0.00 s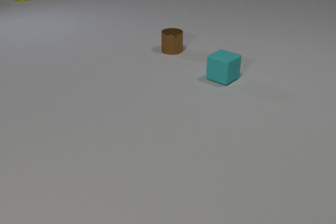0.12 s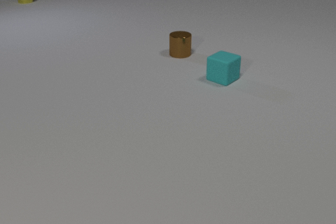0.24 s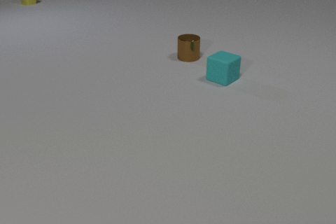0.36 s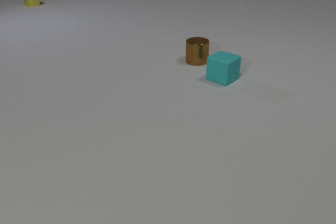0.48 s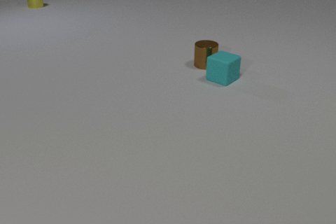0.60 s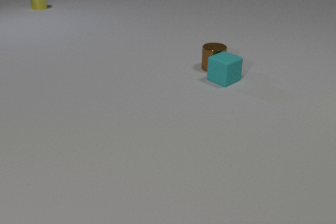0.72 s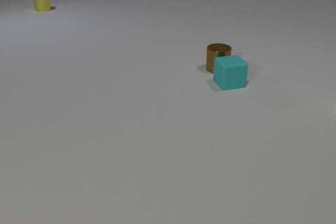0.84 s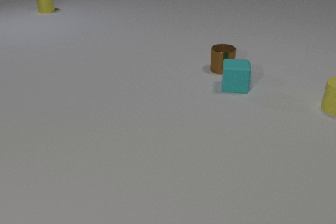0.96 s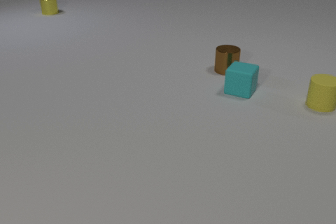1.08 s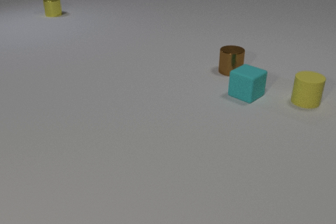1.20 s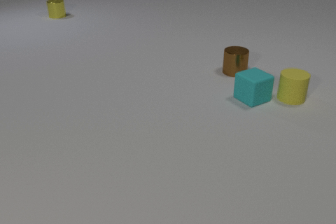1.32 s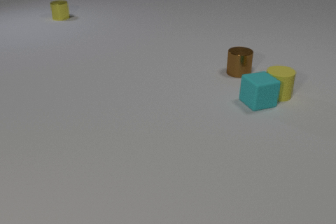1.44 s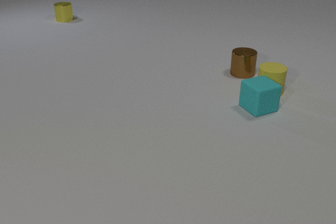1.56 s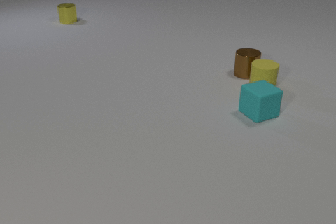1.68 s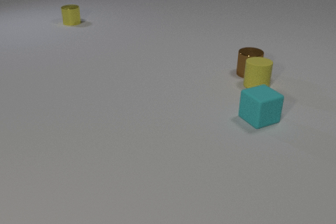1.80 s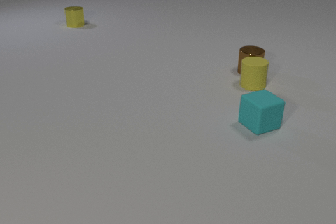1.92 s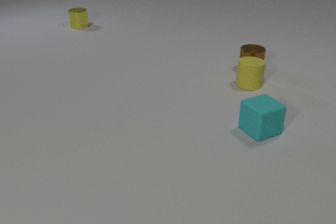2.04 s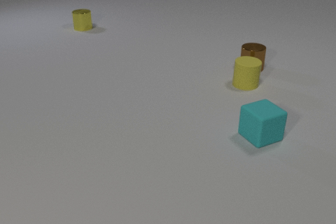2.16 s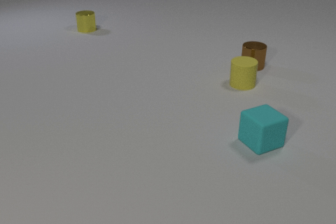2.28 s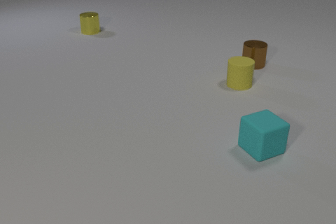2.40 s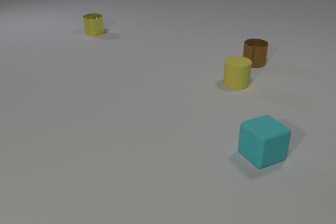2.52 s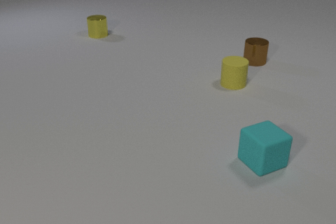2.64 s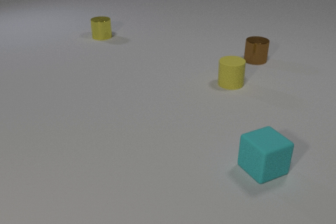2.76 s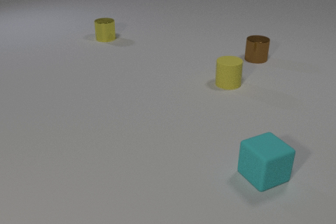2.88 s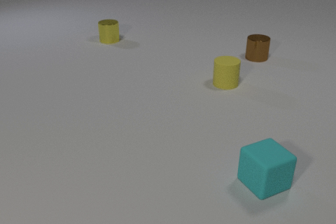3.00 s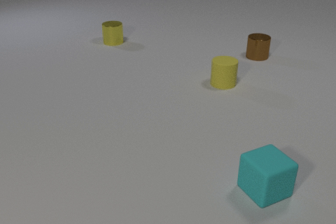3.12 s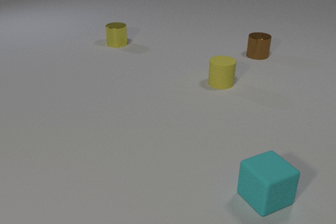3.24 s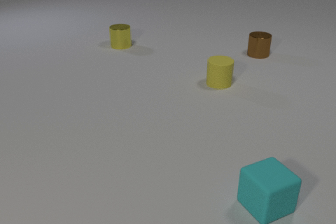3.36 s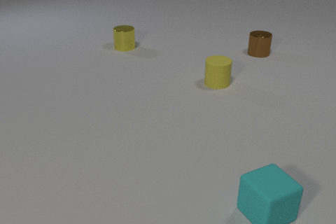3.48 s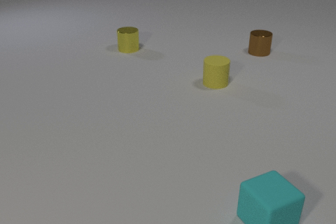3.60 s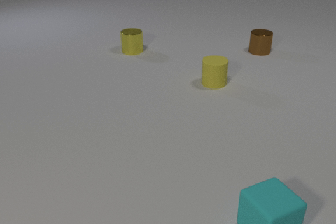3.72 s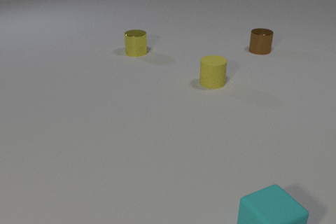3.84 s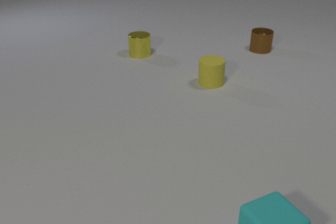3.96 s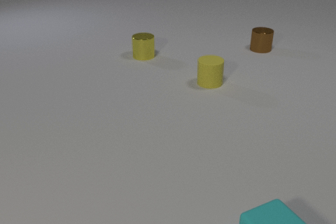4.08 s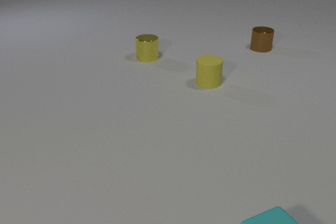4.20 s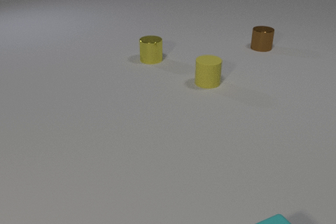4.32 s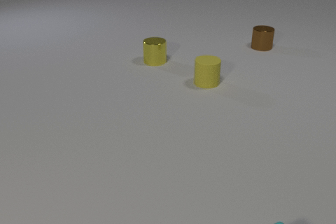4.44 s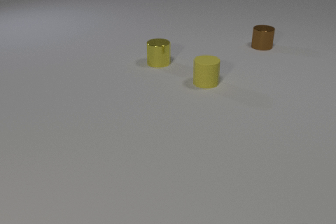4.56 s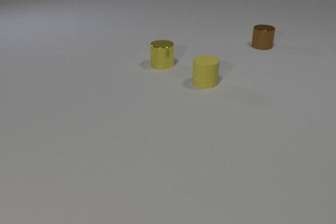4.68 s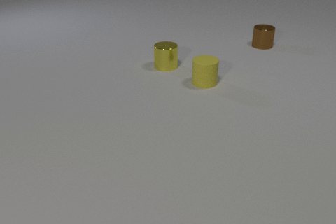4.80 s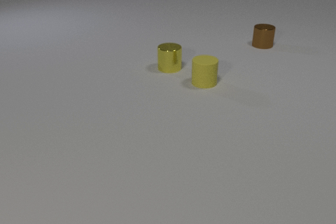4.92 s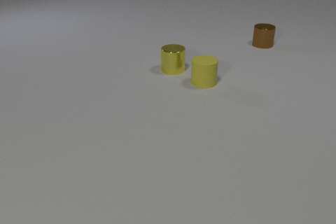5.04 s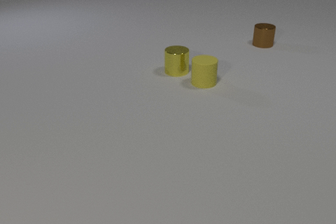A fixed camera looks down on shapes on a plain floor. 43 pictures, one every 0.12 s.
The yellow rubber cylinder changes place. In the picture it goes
to the left.
The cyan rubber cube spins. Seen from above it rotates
clockwise.
0.00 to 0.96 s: The yellow rubber cylinder comes in at the right edge, slides to the left. The brown metal cylinder slides to the right and toward the camera. The cyan rubber cube slides toward the camera and to the right, spins clockwise seen from above by about 75 degrees, its near face sliding to the left. The yellow metal cylinder slides toward the camera and to the right. The brown metal cylinder and the cyan rubber cube collide.
0.96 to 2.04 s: The yellow rubber cylinder slides to the left. The brown metal cylinder slides to the right and away from the camera. The cyan rubber cube slides toward the camera, spins so that its near face slides to the left, clockwise seen from above. The yellow metal cylinder slides toward the camera and to the right. The yellow rubber cylinder and the cyan rubber cube collide. The yellow rubber cylinder and the brown metal cylinder collide.
2.04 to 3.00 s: The yellow rubber cylinder slides to the left. The brown metal cylinder slides away from the camera. The cyan rubber cube slides toward the camera. The yellow metal cylinder slides toward the camera and to the right.
3.00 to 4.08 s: The yellow rubber cylinder slides to the left. The brown metal cylinder slides away from the camera. The cyan rubber cube slides toward the camera. The yellow metal cylinder slides toward the camera and to the right.
4.08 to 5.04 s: The brown metal cylinder slides away from the camera. The cyan rubber cube slides toward the camera, leaves at the bottom edge. The yellow metal cylinder slides toward the camera and to the right.
How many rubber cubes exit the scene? 1.
How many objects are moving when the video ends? 2.
How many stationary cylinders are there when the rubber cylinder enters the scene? 0.
